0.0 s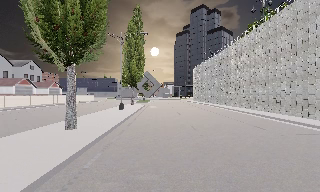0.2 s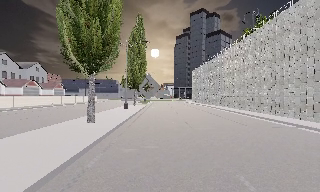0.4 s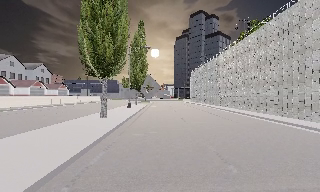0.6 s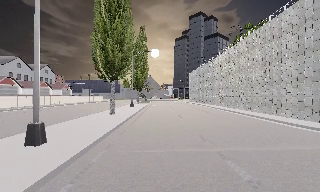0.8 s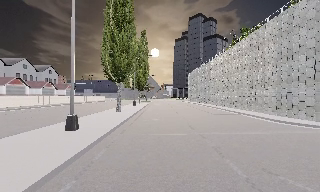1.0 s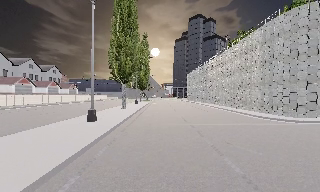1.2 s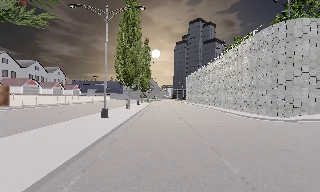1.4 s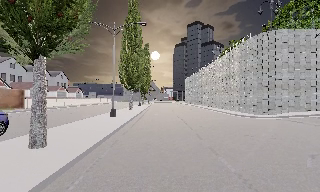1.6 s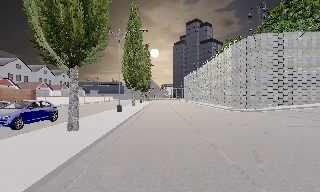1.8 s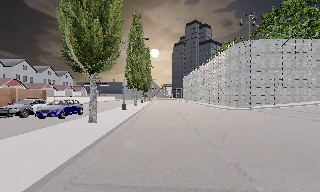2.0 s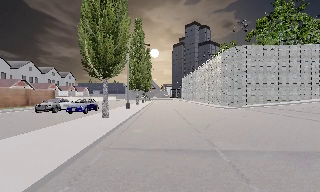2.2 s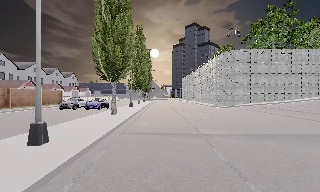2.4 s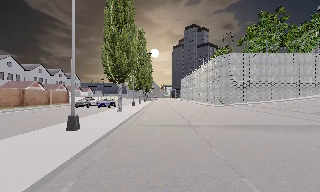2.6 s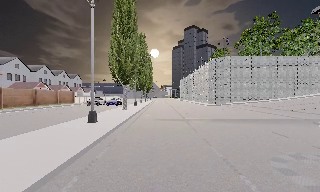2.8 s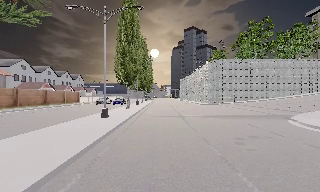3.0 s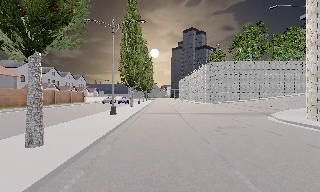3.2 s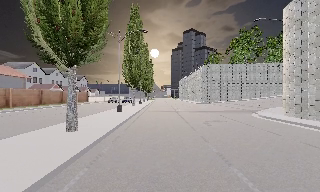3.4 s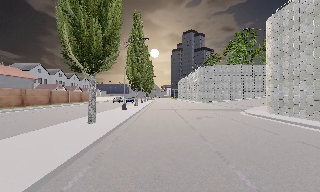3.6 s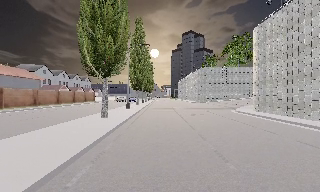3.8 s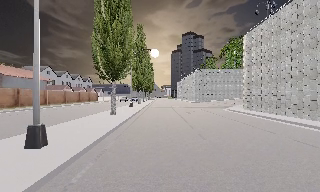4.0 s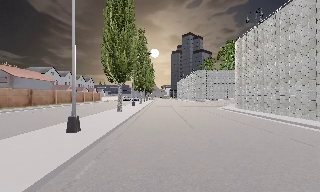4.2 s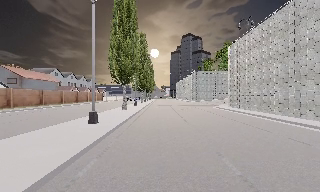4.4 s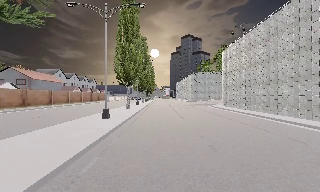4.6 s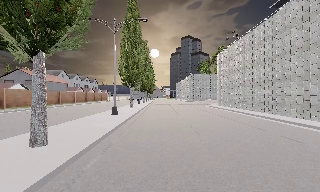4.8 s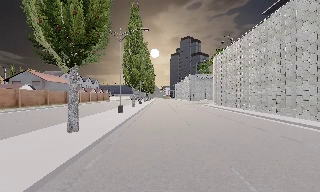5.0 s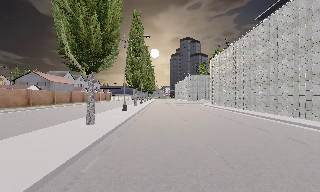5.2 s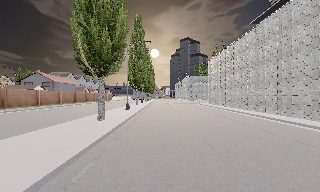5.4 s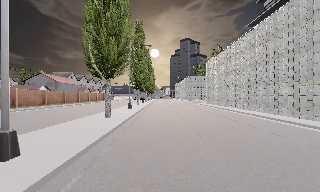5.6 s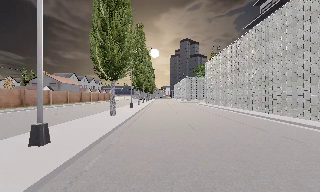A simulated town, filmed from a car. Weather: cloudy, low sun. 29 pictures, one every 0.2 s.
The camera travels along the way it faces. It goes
backward.
0.0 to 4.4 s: The camera travels backward, about 45 m, so what stands in front gets smaller.
4.4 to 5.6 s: The camera travels backward, about 10 m, so what stands in front gets smaller. It loses speed.
The film runs backward here.
